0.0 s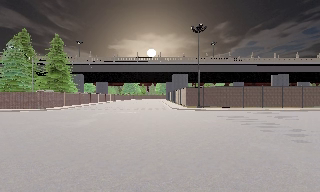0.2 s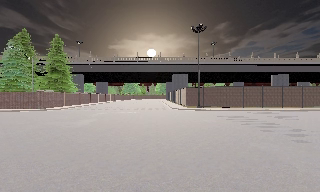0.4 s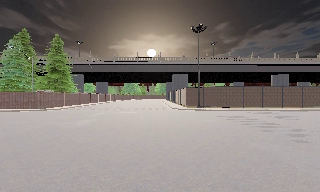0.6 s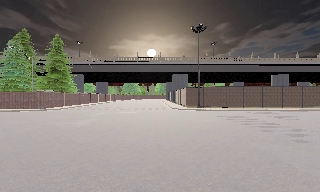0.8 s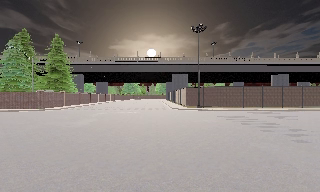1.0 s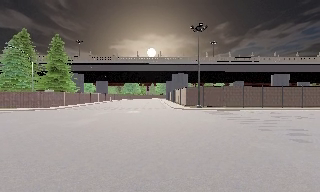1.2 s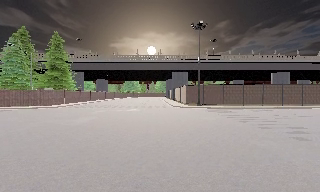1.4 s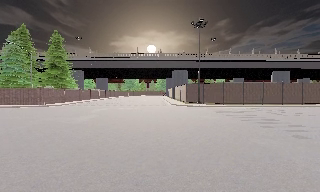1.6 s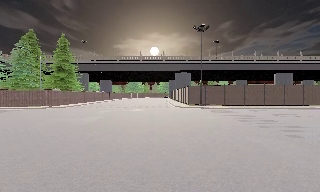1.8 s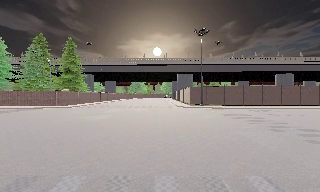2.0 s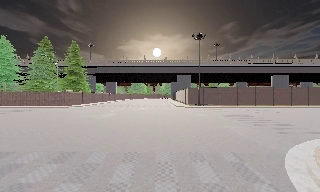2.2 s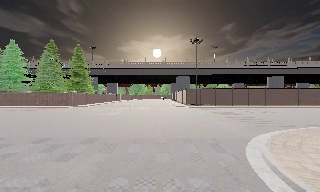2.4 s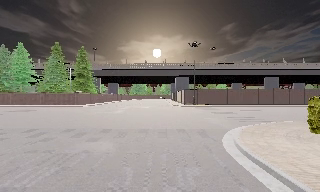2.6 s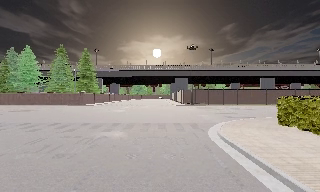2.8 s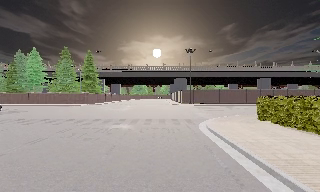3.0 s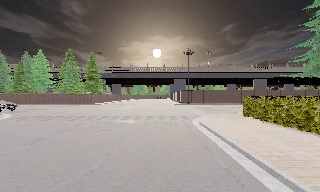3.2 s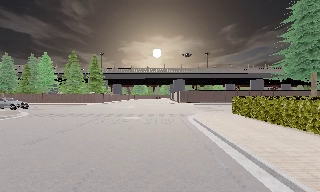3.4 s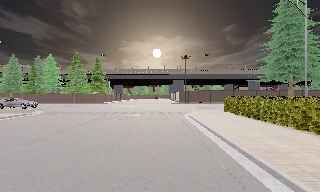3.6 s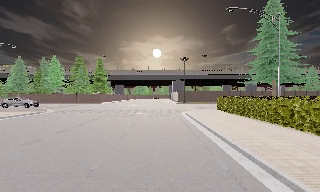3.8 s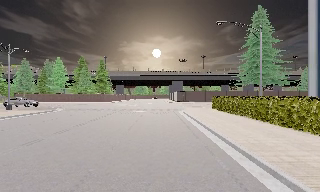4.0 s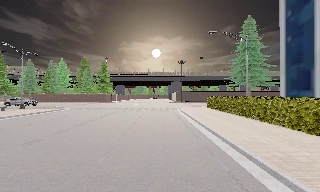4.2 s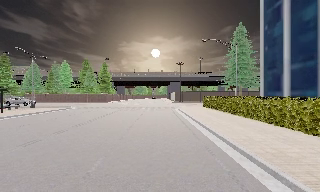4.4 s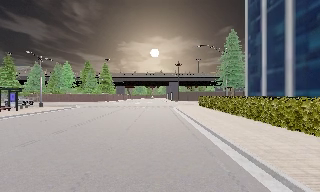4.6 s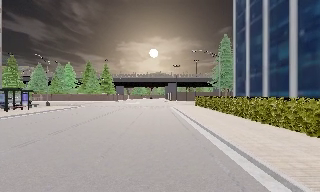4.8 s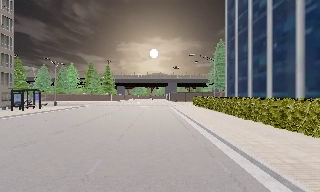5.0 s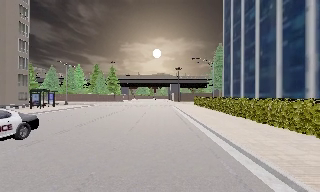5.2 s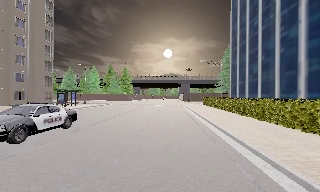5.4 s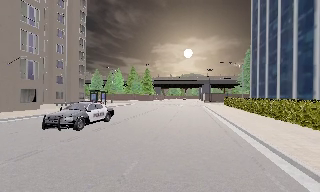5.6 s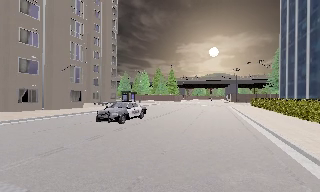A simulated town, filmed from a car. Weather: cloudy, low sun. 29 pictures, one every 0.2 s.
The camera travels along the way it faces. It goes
backward.
0.0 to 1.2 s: The camera keeps its place and its aim.
1.2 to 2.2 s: The camera travels backward, about 5 m, so what stands in front gets smaller. It gains speed.
2.2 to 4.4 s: The camera travels backward, about 20 m, so what stands in front gets smaller.
4.4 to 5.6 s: The scene slides to the right, as the camera pans about 20 degrees to its left. It travels backward, about 11 m, so what stands in front gets smaller.
The film runs backward here.
